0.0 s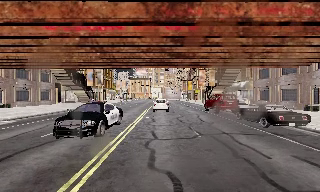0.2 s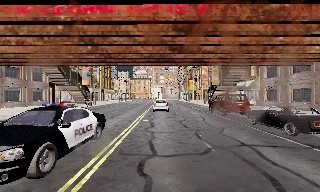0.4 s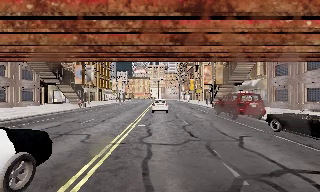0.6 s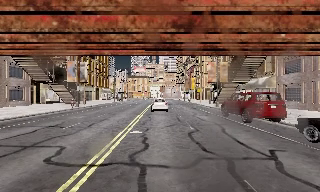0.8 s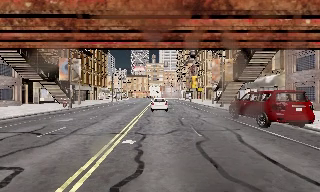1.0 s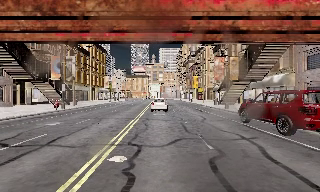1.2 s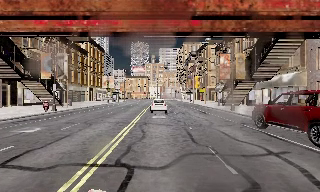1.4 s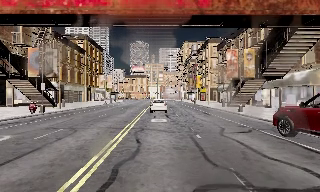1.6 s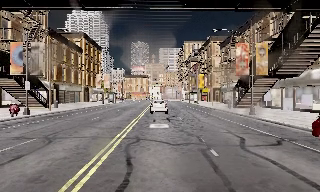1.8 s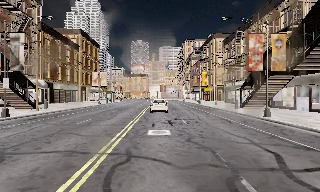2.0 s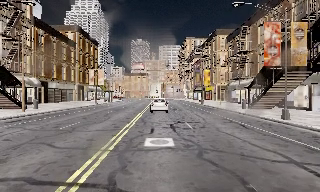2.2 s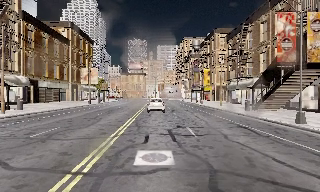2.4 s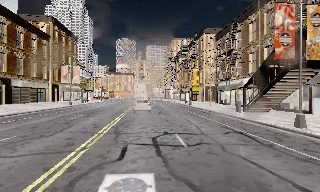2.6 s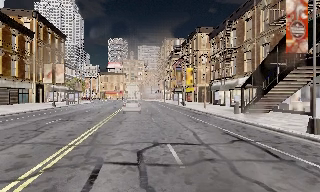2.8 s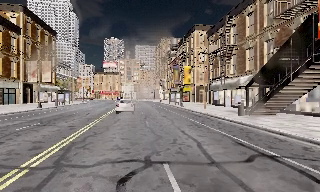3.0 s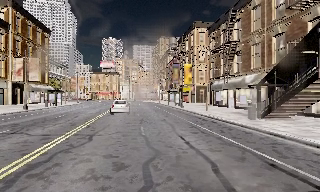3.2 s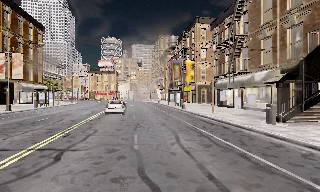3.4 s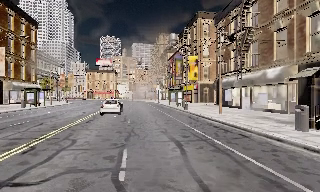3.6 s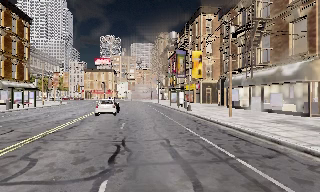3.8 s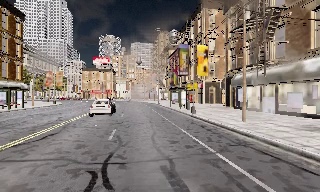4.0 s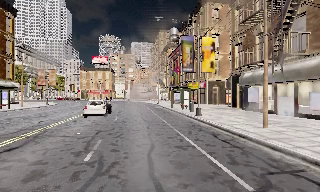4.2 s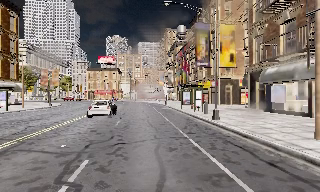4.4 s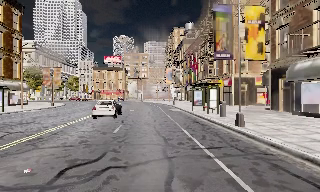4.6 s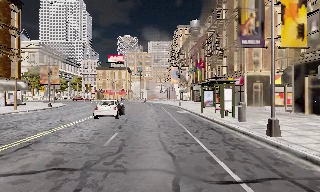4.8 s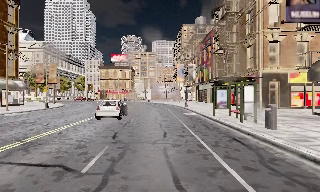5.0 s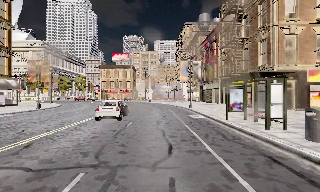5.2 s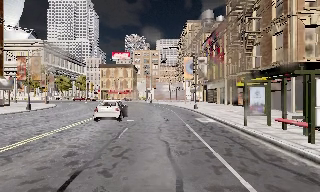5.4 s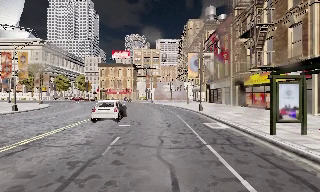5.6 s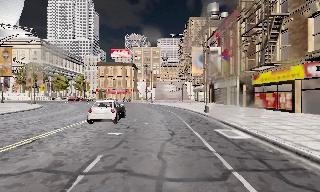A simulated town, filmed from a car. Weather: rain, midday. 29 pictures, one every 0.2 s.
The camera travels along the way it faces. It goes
forward.
0.0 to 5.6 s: The camera travels forward, about 55 m, so what stands in front looms larger.
The film runs forward here.
